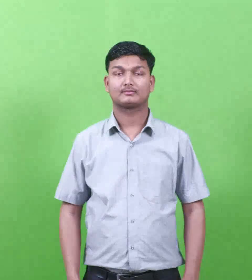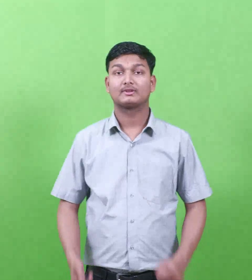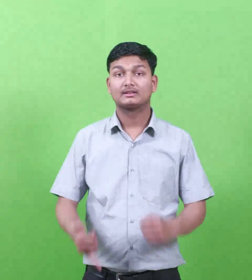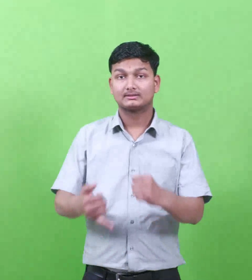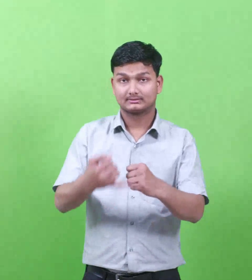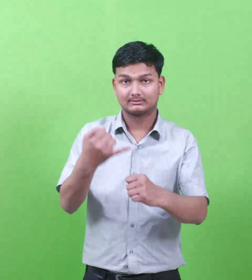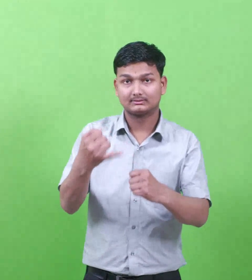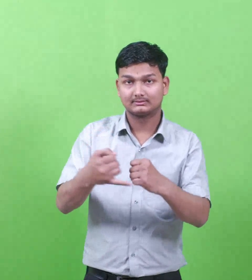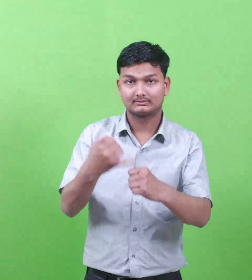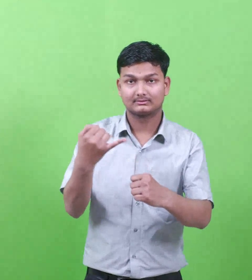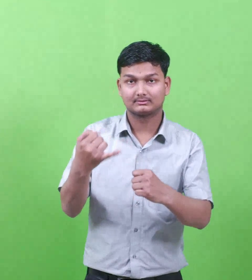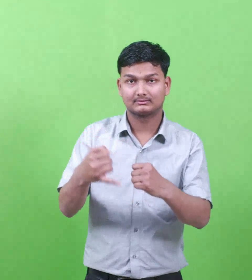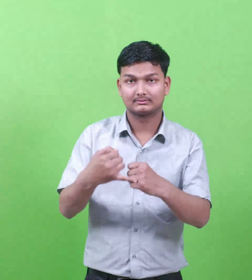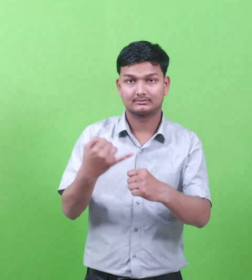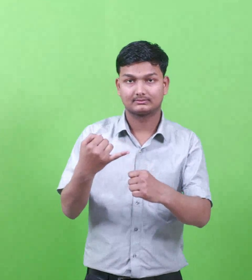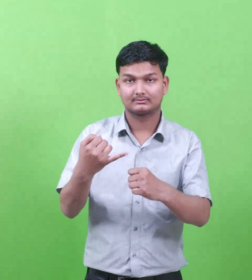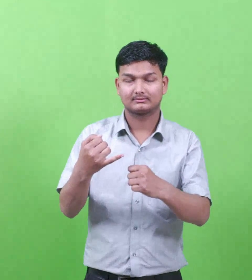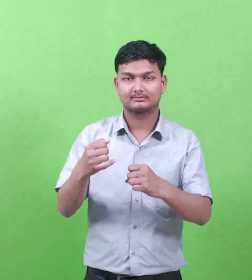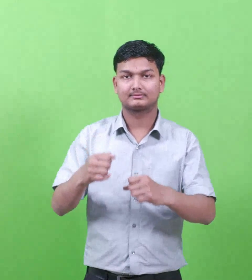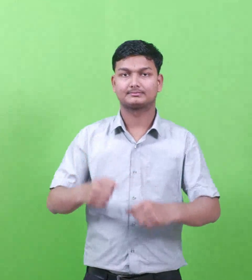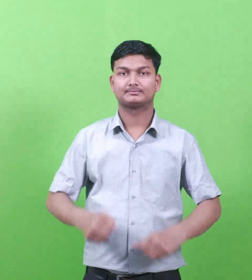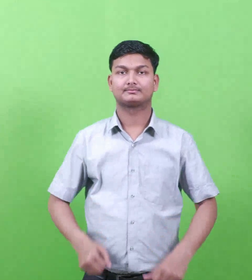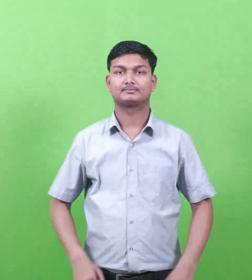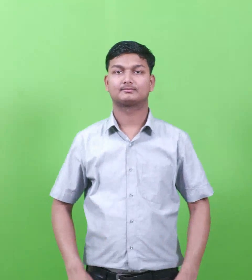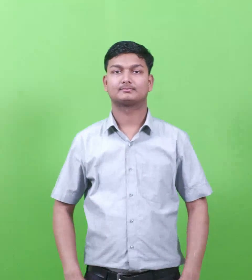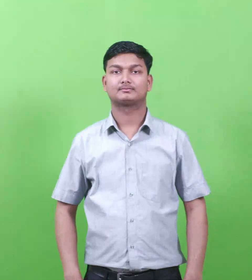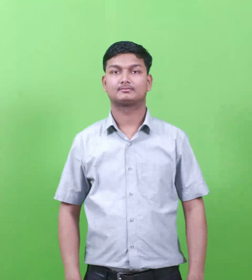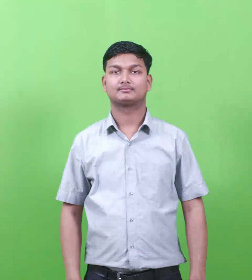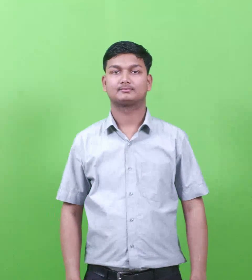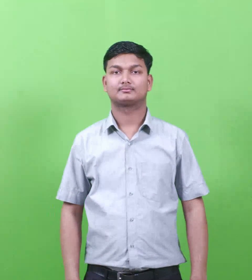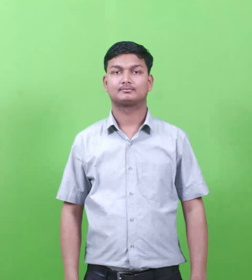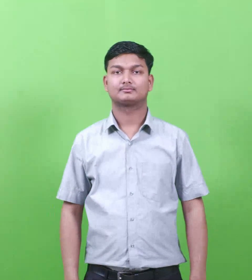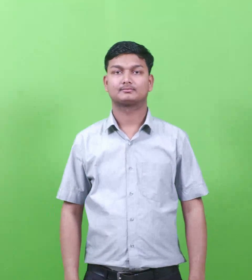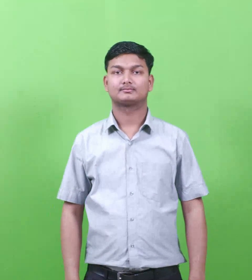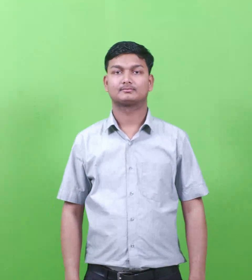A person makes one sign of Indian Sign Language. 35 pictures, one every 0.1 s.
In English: shamgar
